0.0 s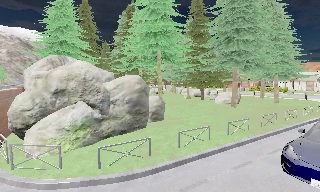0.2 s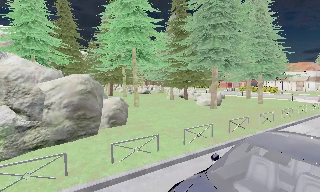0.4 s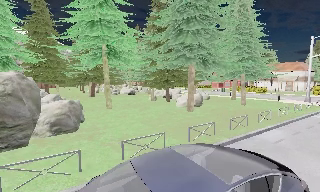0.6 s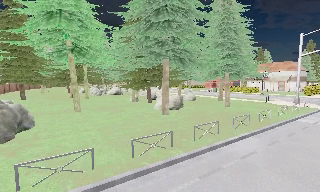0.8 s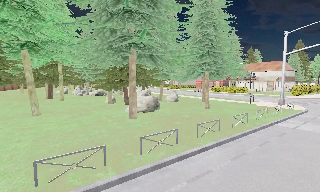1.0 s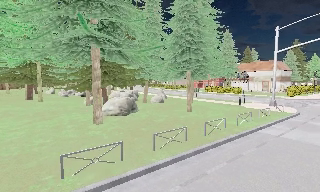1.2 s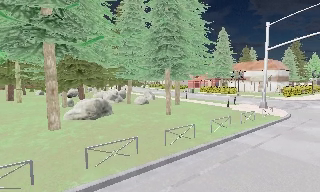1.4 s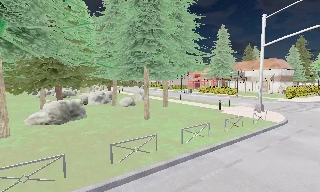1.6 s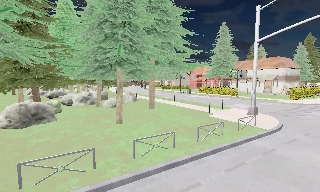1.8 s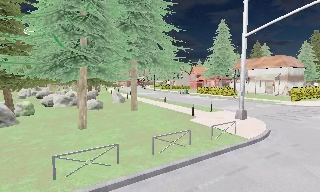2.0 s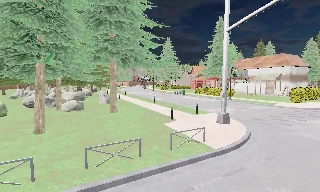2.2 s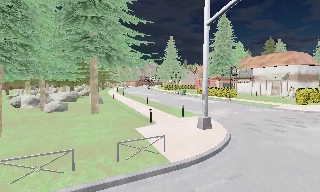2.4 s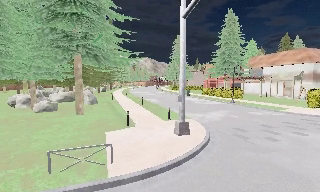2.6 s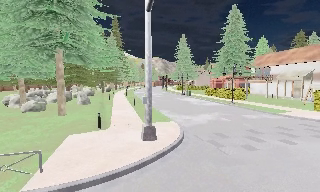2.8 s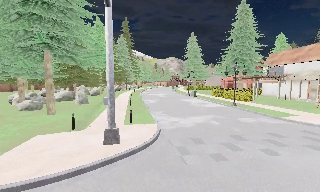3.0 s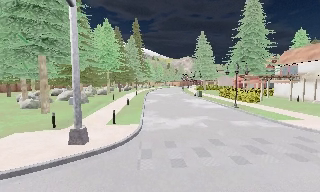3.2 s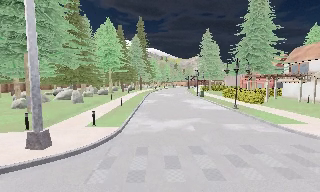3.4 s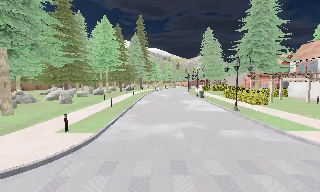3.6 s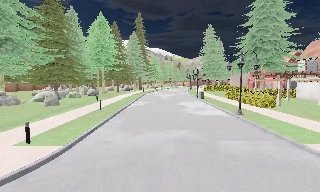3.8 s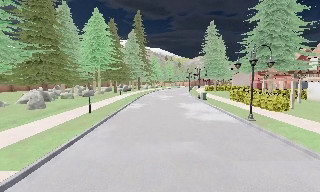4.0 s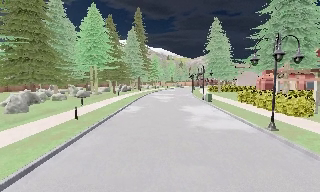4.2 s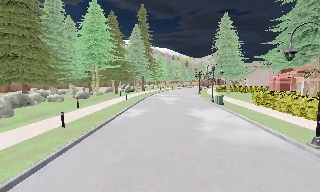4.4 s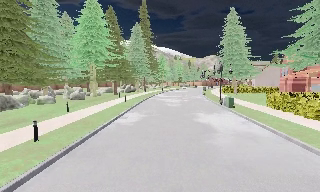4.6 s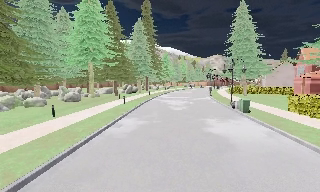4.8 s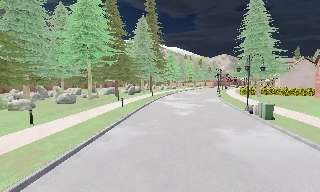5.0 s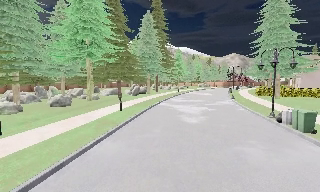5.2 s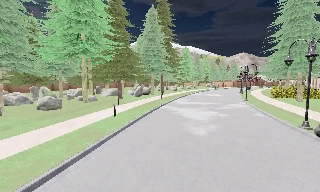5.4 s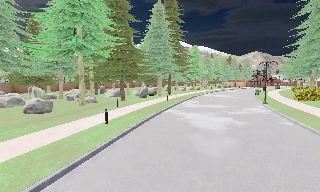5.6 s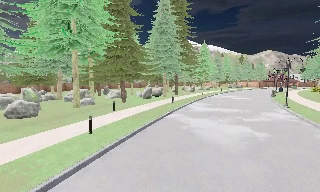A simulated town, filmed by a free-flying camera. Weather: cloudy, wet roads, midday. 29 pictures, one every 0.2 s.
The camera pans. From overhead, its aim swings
counterclockwise.
0.0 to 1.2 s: The camera travels to its right and forward, about 14 m, so close, fixed things drift to the left.
1.2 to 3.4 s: The camera pans to its left, which is counterclockwise from overhead, by about 35 degrees. It travels to its right and forward, about 25 m, so close, fixed things drift to the left.
3.4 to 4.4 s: The camera travels forward, about 9 m, so what stands in front looms larger.
4.4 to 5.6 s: The camera pans to its left, which is counterclockwise from overhead, by about 15 degrees. It travels forward, about 13 m, so what stands in front looms larger.
The film runs forward here.
